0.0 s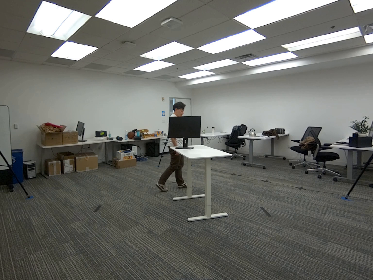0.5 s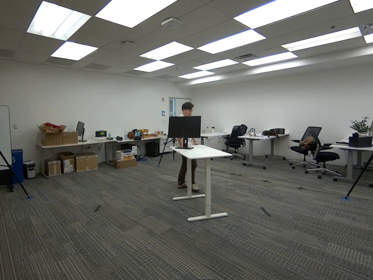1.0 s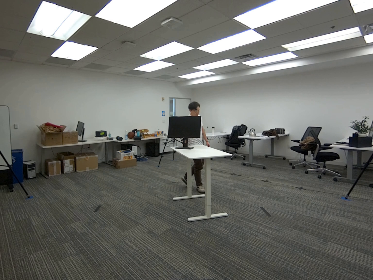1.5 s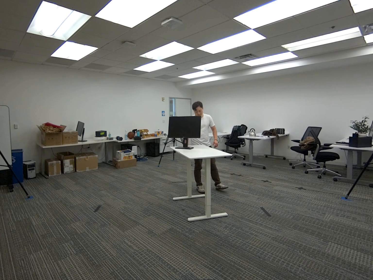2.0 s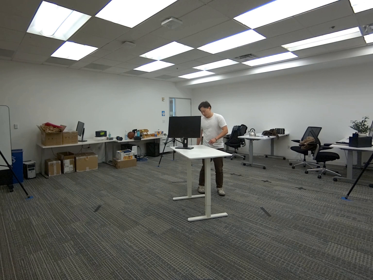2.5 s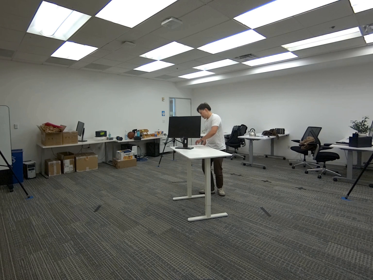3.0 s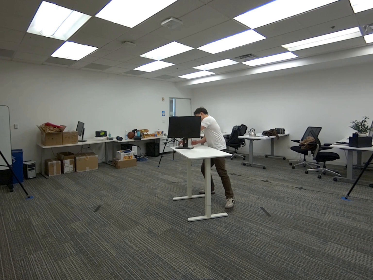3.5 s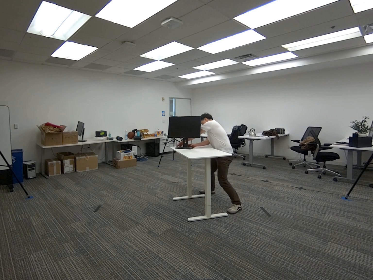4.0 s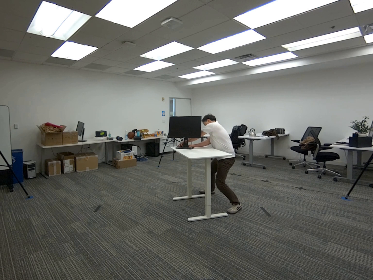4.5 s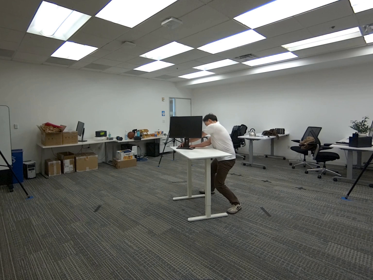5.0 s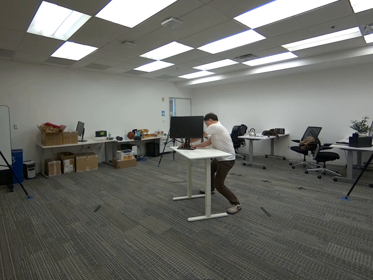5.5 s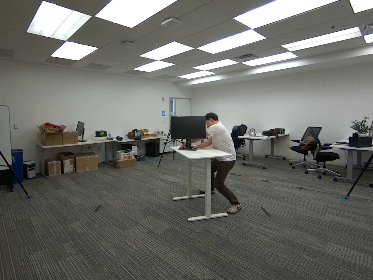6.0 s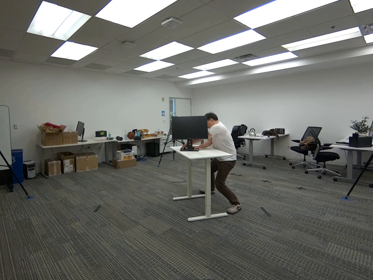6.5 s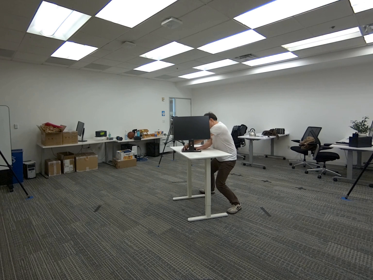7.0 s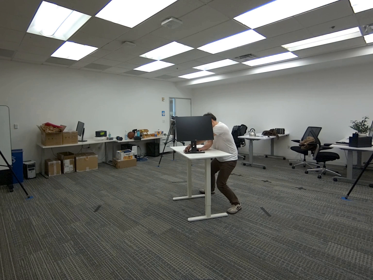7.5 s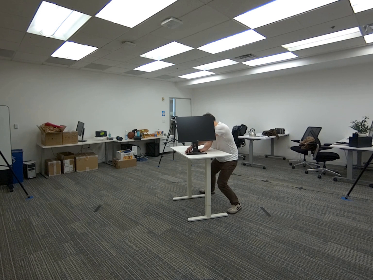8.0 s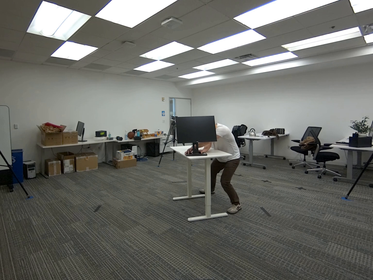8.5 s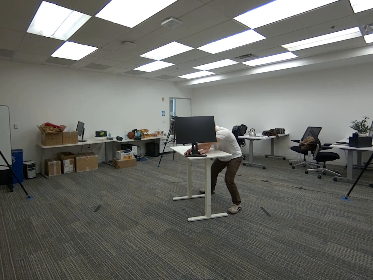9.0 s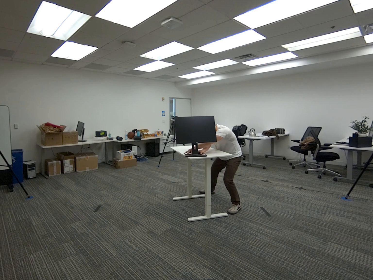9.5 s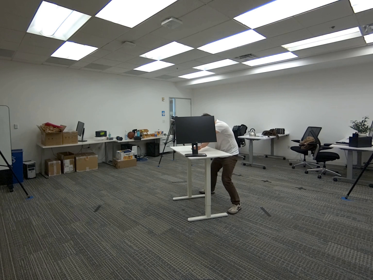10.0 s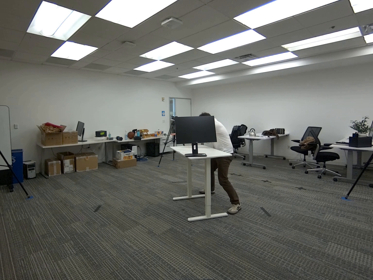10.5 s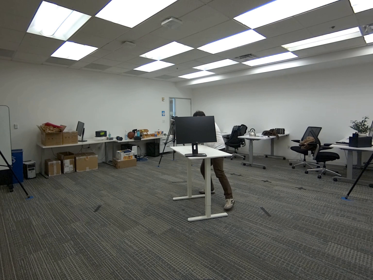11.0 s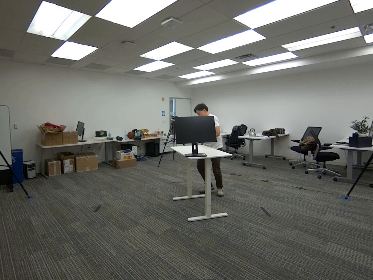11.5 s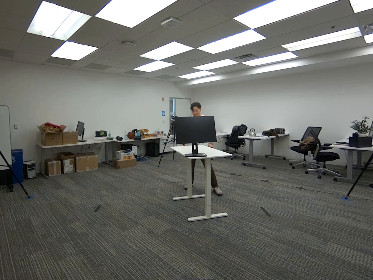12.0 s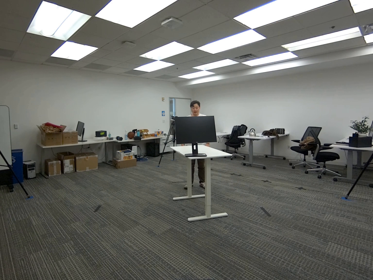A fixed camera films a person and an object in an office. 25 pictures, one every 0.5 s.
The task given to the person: Walk over to the monitor on the white desk and slide the monitor away from you.
